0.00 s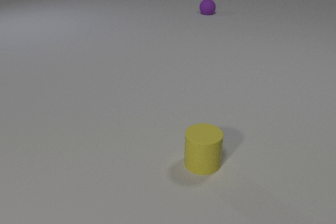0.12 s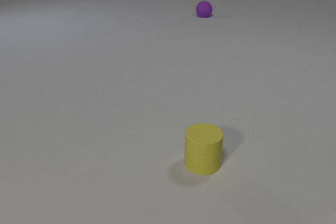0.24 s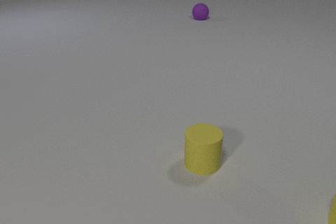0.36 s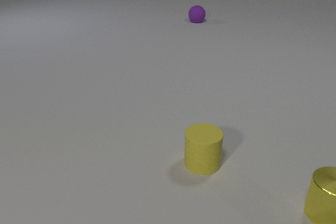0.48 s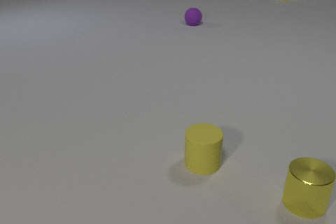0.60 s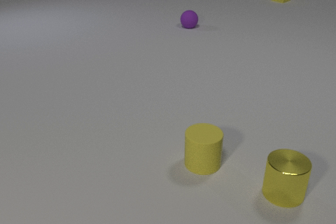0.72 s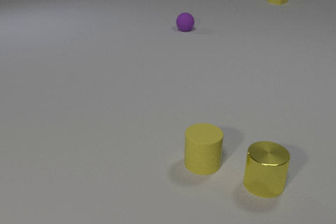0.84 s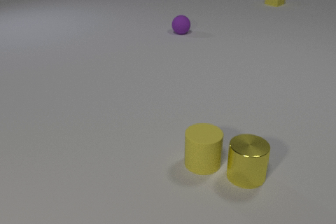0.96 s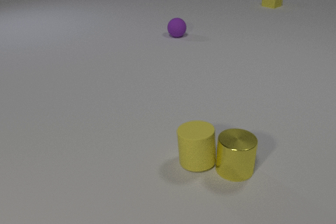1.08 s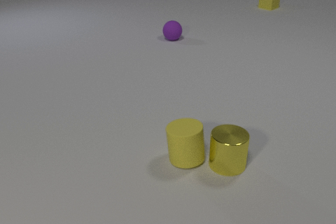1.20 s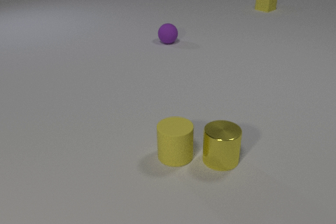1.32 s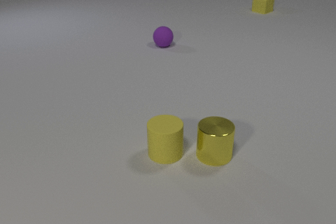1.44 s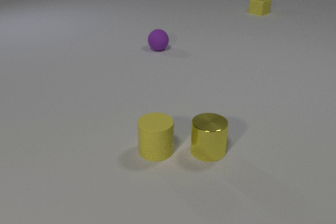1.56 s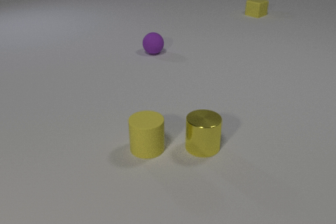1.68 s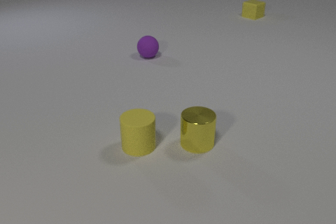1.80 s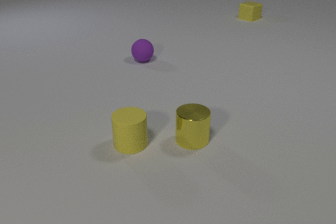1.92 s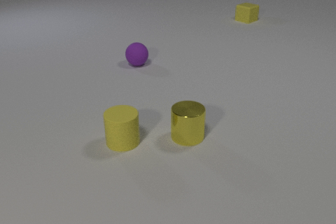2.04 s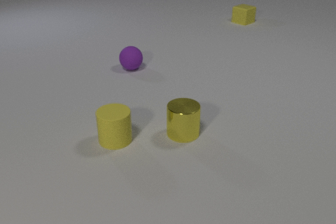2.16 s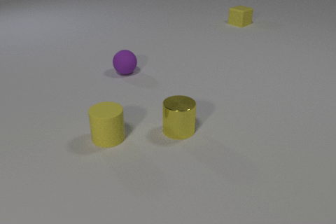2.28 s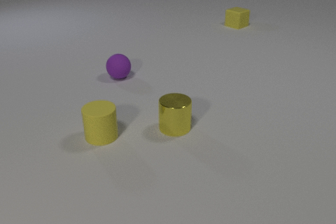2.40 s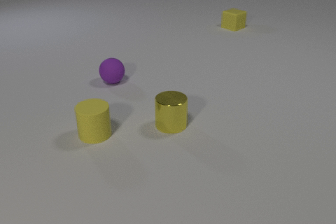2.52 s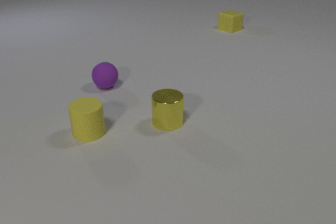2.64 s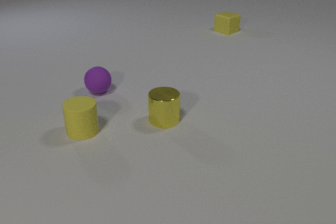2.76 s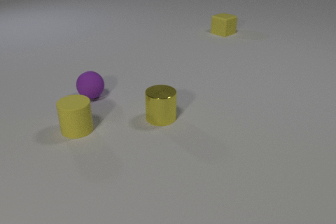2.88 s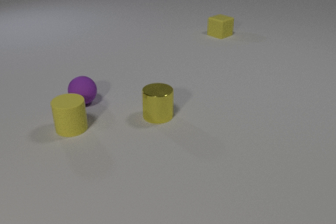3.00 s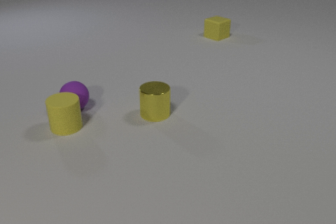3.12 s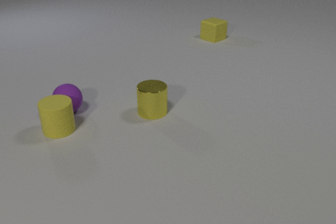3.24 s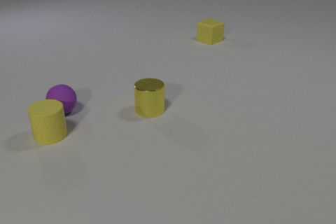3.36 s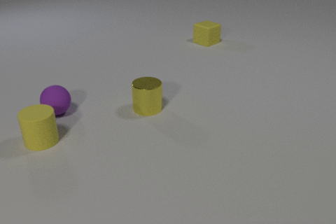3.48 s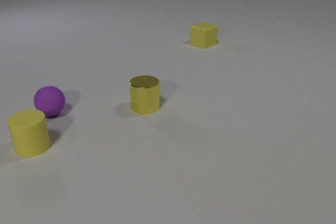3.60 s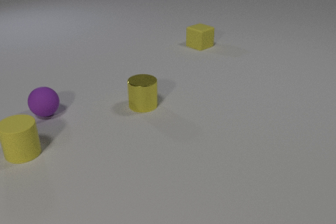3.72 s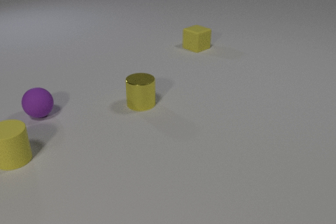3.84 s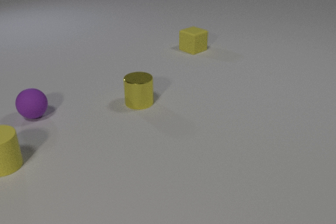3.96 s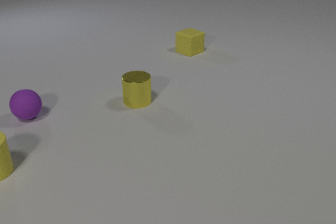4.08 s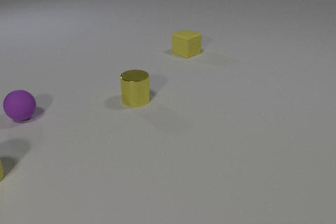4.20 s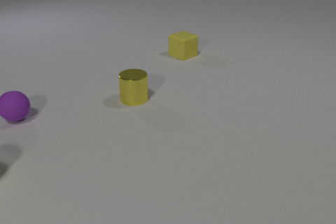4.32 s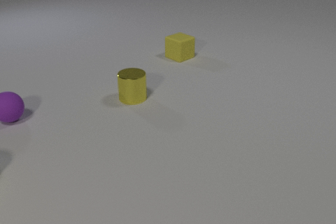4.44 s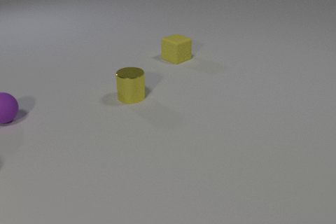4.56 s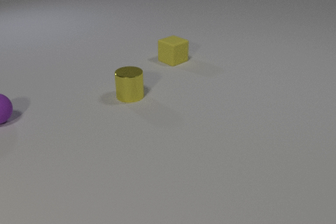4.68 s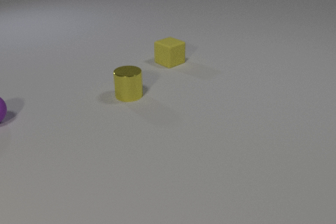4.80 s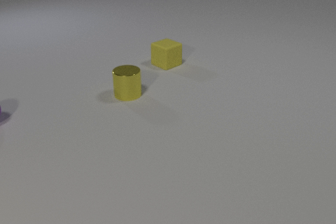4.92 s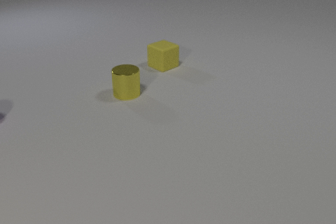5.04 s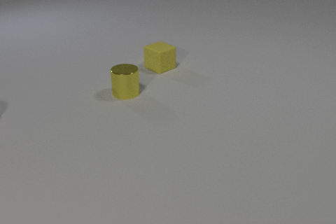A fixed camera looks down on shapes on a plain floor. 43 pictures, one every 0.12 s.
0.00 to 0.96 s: The yellow metal cylinder comes in at the right edge, slides to the left. The yellow rubber cube comes in at the top edge, slides toward the camera. The purple rubber sphere rolls toward the camera. The yellow metal cylinder and the yellow rubber cylinder collide.
0.96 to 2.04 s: The yellow metal cylinder slides away from the camera and to the left. The yellow rubber cylinder slides to the left and away from the camera. The yellow rubber cube slides toward the camera and to the left. The purple rubber sphere rolls toward the camera and to the left.
2.04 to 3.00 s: The yellow metal cylinder slides away from the camera and to the left. The yellow rubber cylinder slides to the left and away from the camera. The yellow rubber cube slides toward the camera and to the left. The purple rubber sphere rolls toward the camera and to the left.
3.00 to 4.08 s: The yellow metal cylinder slides away from the camera and to the left. The yellow rubber cylinder slides to the left and toward the camera. The yellow rubber cube slides toward the camera and to the left. The purple rubber sphere rolls to the left. The yellow rubber cylinder and the purple rubber sphere collide.
4.08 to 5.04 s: The yellow metal cylinder slides away from the camera and to the left. The yellow rubber cylinder leaves at the left edge. The yellow rubber cube slides toward the camera and to the left. The purple rubber sphere rolls to the left, leaves at the left edge.
What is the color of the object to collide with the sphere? yellow.
Are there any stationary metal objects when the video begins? no.
What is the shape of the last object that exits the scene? sphere.
